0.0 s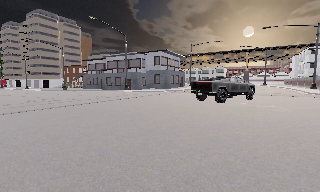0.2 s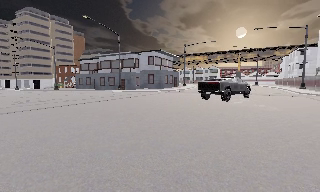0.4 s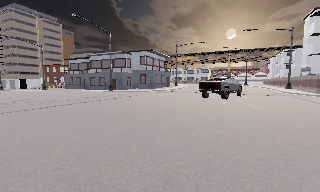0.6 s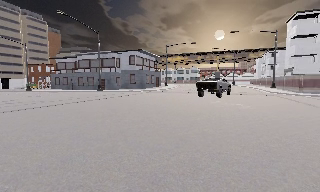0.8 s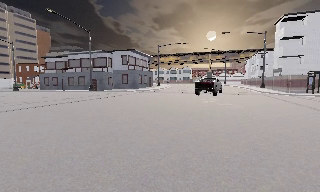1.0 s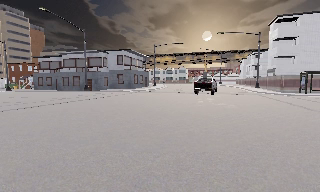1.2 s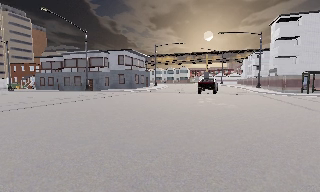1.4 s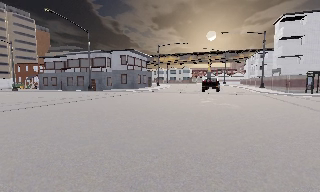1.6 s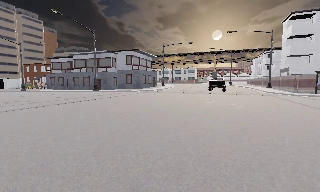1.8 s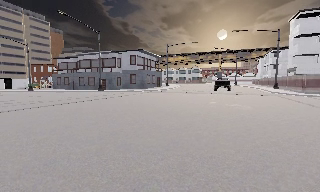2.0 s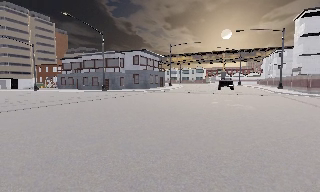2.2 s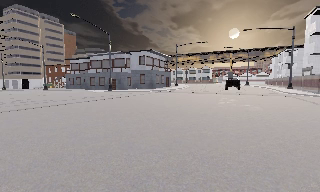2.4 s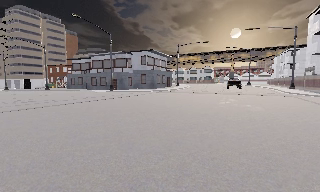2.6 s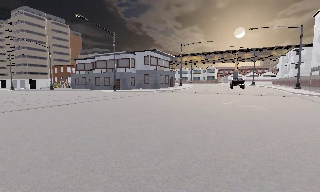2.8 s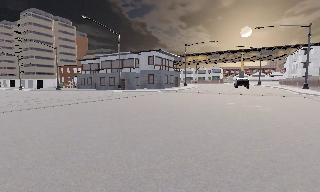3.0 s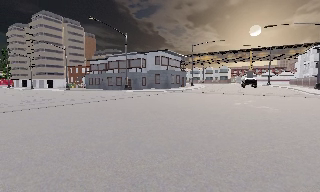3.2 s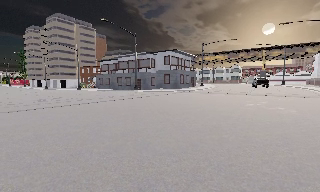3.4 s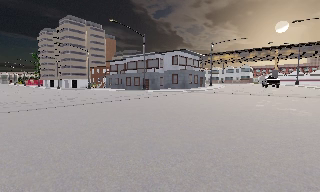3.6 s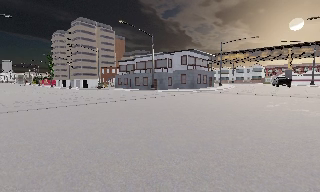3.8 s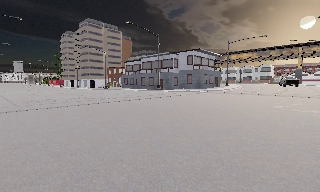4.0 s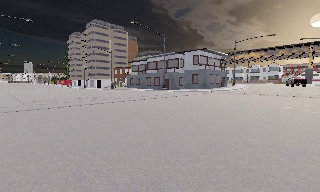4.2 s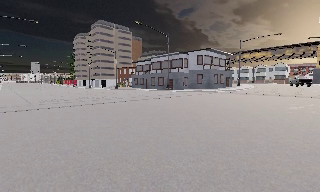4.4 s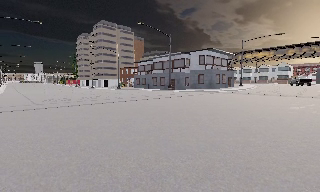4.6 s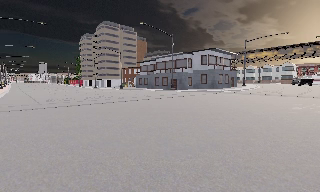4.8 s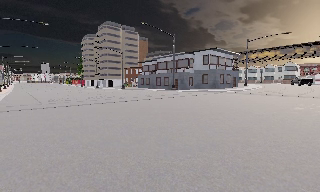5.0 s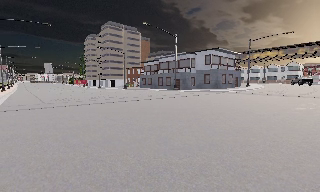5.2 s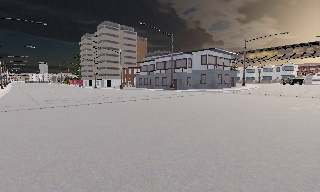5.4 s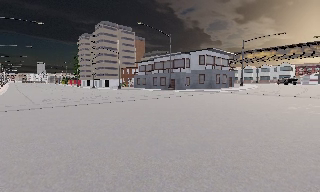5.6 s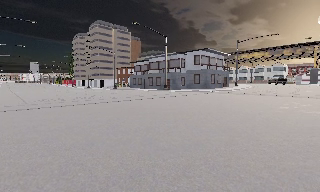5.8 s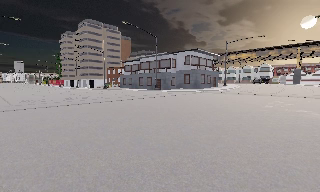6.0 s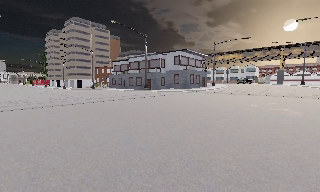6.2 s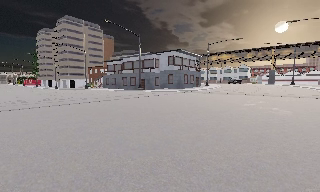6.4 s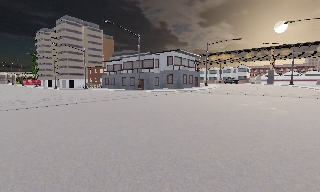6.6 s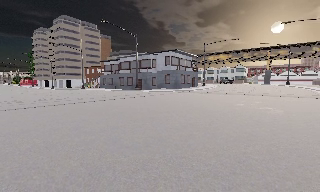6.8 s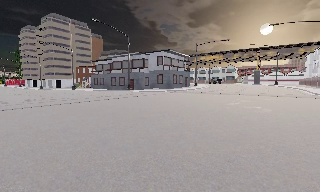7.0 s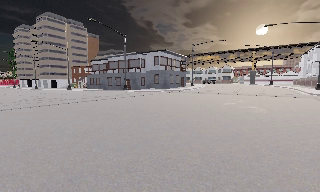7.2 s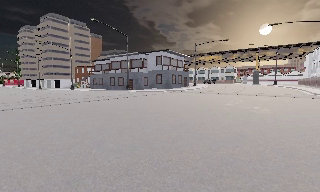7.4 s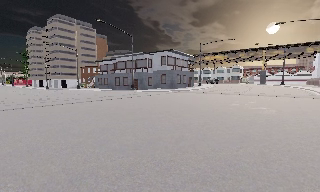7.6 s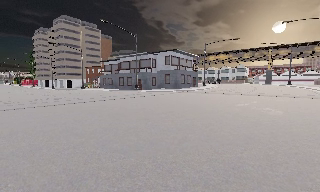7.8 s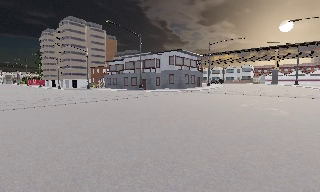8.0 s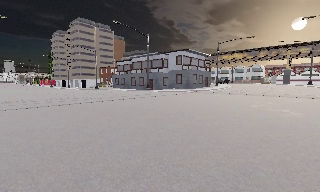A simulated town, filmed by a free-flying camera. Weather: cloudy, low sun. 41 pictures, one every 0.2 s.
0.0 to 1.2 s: The camera swings to its right by about 10 degrees, and the scene slides to the left.
1.2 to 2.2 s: The camera shifts only a little, or ends up much as it began.
2.2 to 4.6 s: The scene slides to the right, as the camera pans about 25 degrees to its left. It travels to its right, about 0.5 m.
4.6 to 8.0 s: The camera travels to its right, about 1 m, so close, fixed things drift to the left.
The film runs forward here.
